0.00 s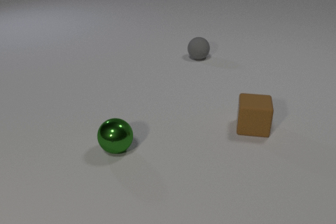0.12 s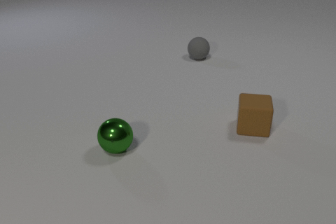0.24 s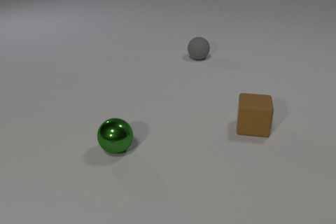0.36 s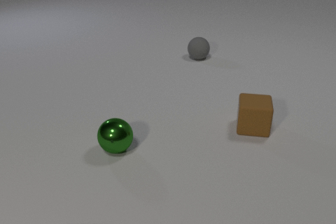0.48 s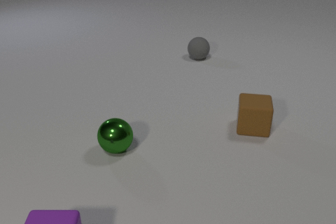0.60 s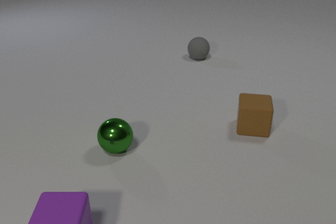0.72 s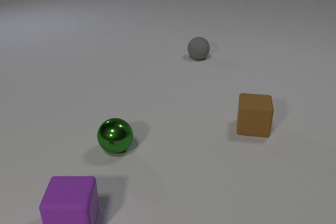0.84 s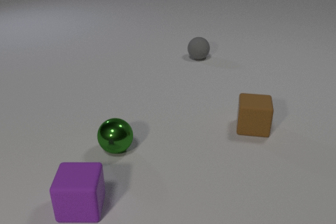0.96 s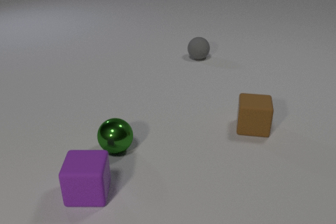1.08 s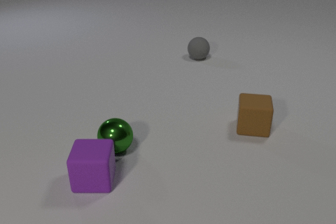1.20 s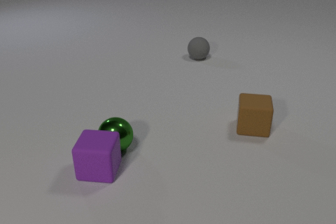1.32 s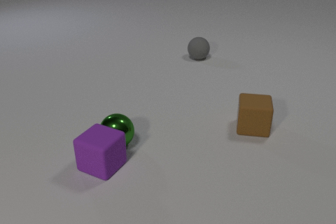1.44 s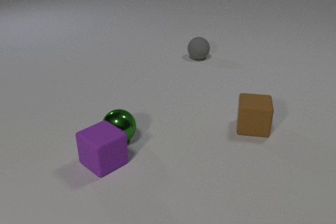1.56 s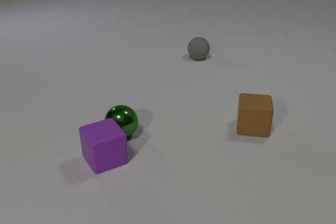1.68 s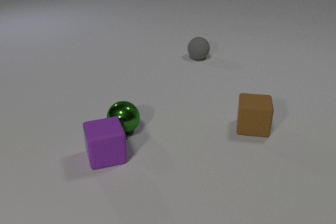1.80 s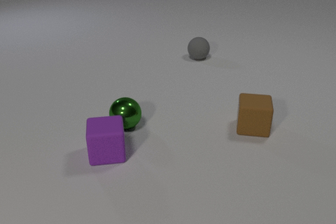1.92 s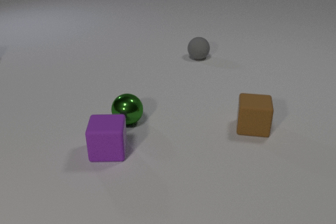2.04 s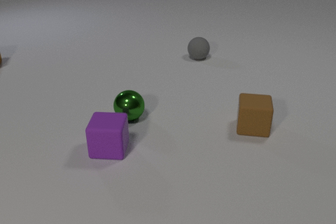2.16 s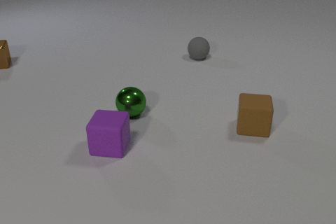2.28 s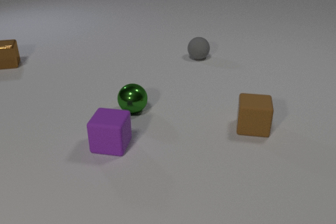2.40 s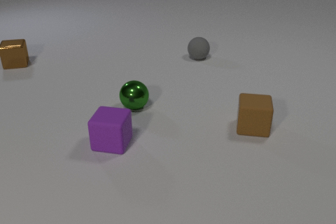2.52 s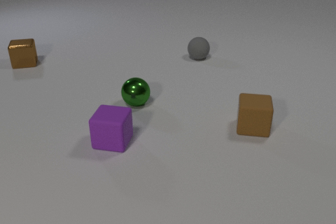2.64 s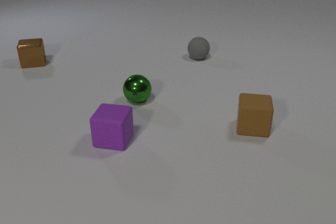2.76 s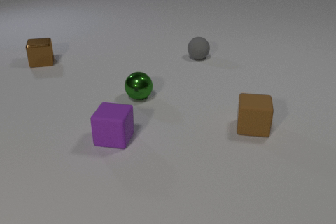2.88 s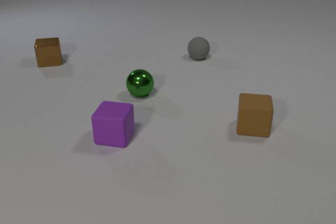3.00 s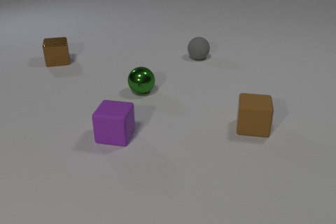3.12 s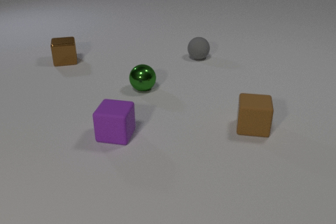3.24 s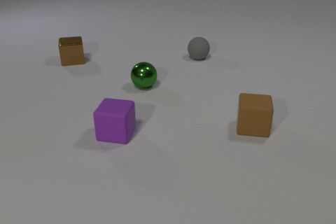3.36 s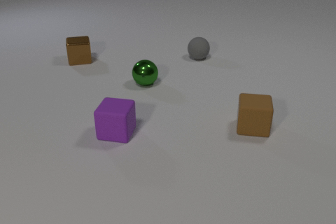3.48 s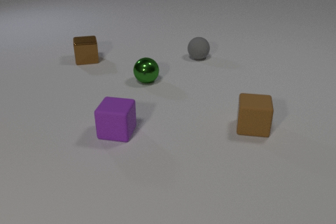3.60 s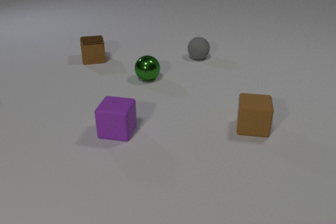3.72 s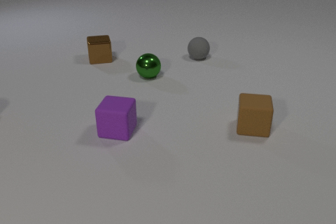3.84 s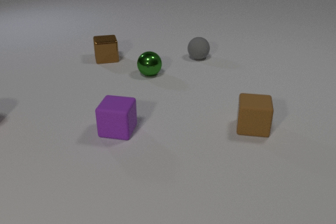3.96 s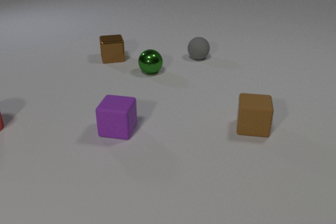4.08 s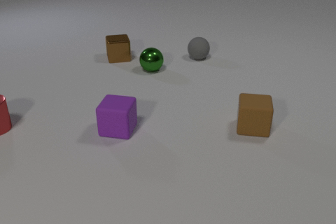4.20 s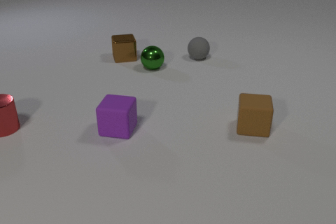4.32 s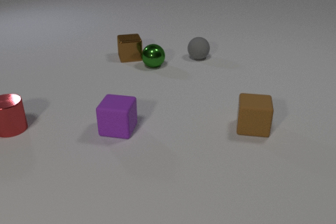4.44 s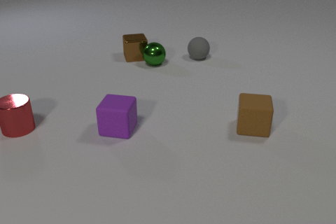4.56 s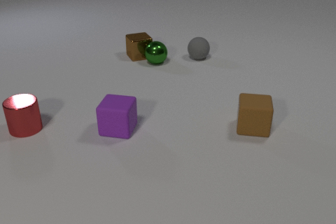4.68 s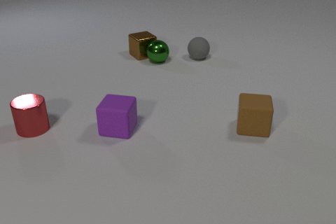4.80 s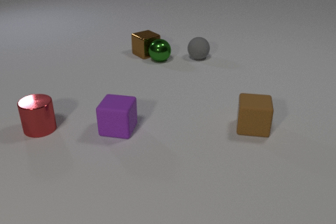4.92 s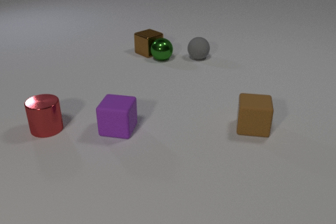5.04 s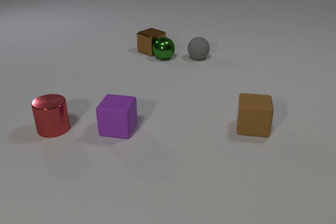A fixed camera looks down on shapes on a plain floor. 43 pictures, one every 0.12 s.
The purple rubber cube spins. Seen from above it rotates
clockwise.
The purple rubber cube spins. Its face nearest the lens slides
to the left.
0.00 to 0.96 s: The purple rubber cube comes in at the bottom edge, slides away from the camera and to the right.
0.96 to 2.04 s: The purple rubber cube slides away from the camera, spins clockwise seen from above by about 90 degrees, its near face sliding to the left. The green metal sphere rolls away from the camera. The purple rubber cube and the green metal sphere collide.
2.04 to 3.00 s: The purple rubber cube slides away from the camera. The green metal sphere rolls away from the camera. The brown metal cube slides to the right.
3.00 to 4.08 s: The purple rubber cube slides away from the camera. The green metal sphere rolls away from the camera. The red metal cylinder comes in at the left edge, slides to the right. The brown metal cube slides to the right.
4.08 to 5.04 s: The green metal sphere rolls away from the camera. The red metal cylinder slides to the right. The brown metal cube slides to the right and away from the camera, spins so that its near face slides to the right, counterclockwise seen from above. The green metal sphere and the brown metal cube collide.
How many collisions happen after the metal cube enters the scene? 1.
What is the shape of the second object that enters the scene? cube.
What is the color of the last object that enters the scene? red.
